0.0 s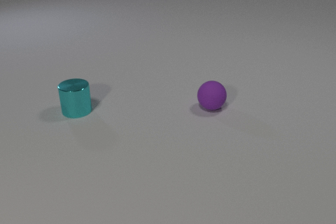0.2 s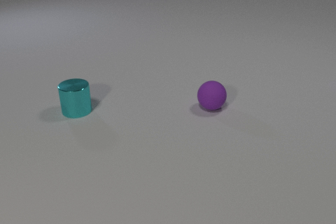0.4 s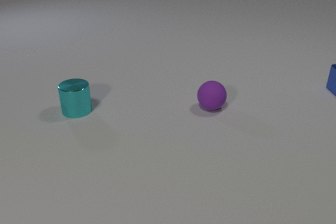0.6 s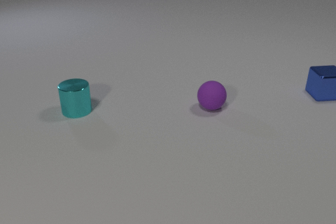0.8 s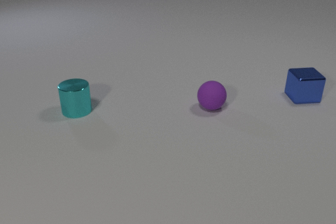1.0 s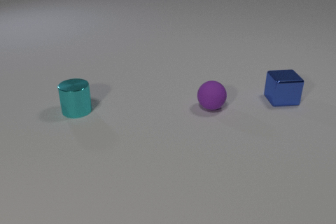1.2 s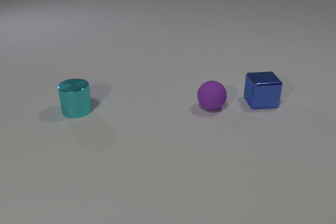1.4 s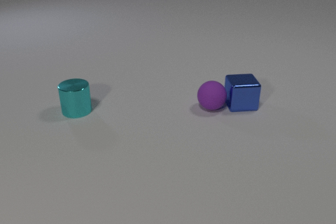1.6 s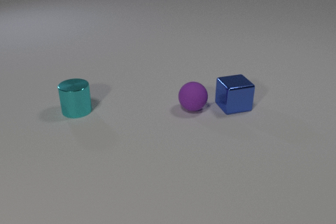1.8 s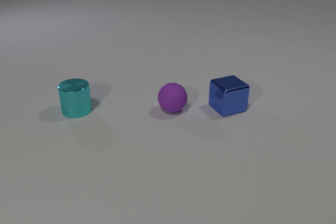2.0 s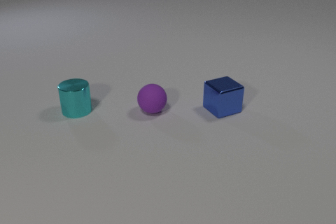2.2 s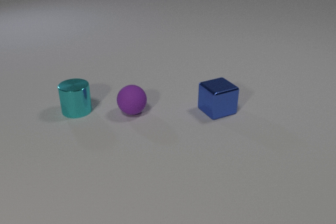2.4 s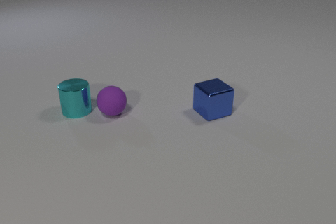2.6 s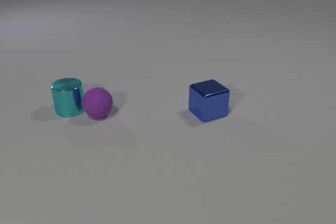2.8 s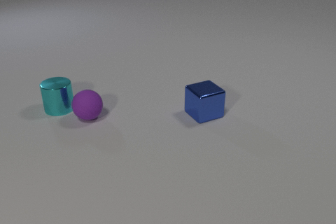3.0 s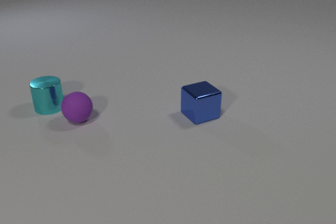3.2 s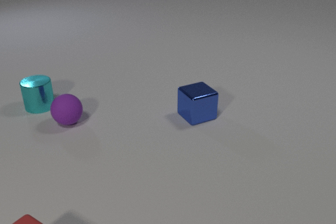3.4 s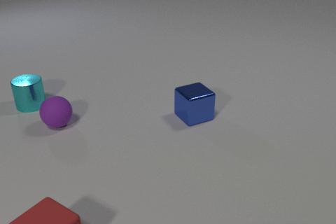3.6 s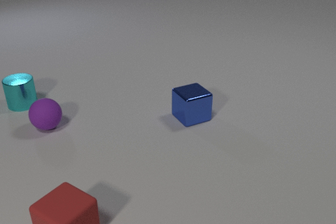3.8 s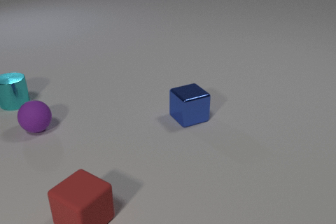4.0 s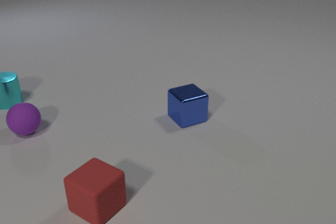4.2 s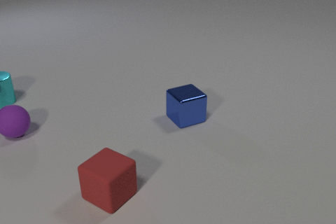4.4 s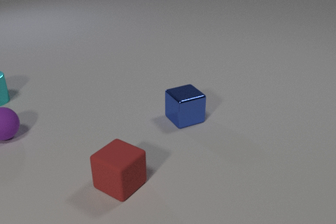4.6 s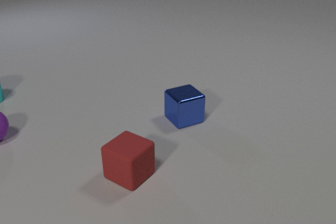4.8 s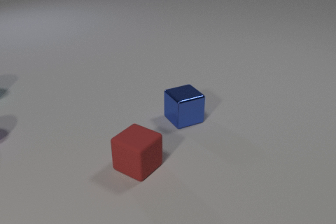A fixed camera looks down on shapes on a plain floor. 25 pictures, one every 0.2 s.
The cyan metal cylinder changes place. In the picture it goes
to the left.
The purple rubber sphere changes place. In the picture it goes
to the left.
0.0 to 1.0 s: The blue metal cube comes in at the right edge, slides to the left and toward the camera.
1.0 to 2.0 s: The blue metal cube slides to the left and toward the camera, spins so that its near face slides to the right, counterclockwise seen from above. The purple rubber sphere rolls to the left. The blue metal cube and the purple rubber sphere collide.
2.0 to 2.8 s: The blue metal cube slides to the left and toward the camera. The purple rubber sphere rolls to the left. The cyan metal cylinder slides to the left and away from the camera. The purple rubber sphere and the cyan metal cylinder collide.
2.8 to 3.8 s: The blue metal cube slides to the left and toward the camera. The purple rubber sphere rolls to the left. The red rubber cube comes in at the bottom edge, slides to the right and away from the camera. The cyan metal cylinder slides to the left and away from the camera.
3.8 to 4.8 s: The purple rubber sphere rolls to the left, leaves at the left edge. The red rubber cube slides away from the camera and to the right. The cyan metal cylinder slides to the left and away from the camera, leaves at the left edge.
What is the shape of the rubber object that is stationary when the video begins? sphere.
How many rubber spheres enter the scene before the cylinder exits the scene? 0.
How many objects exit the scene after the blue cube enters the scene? 2.
